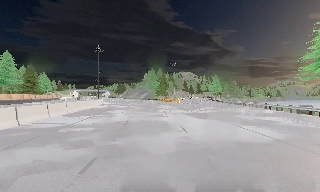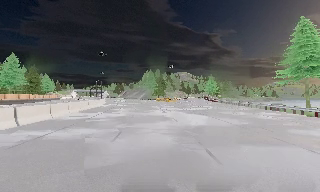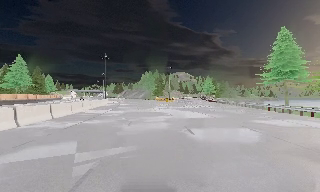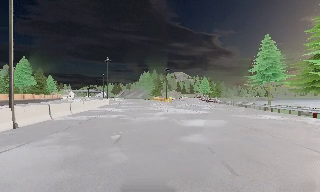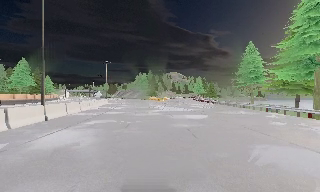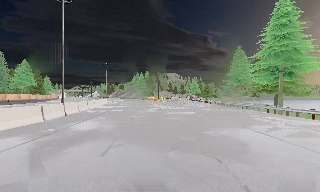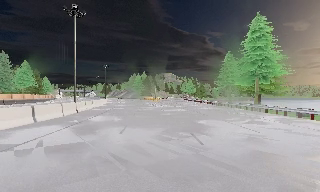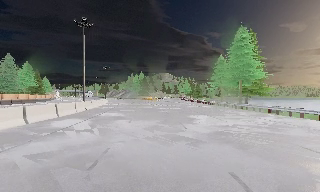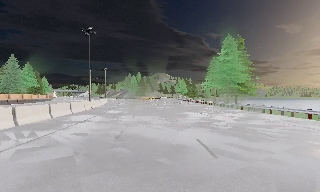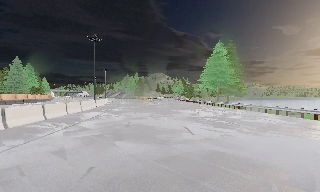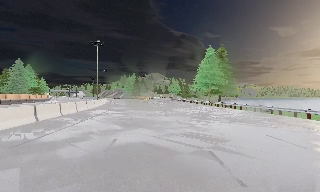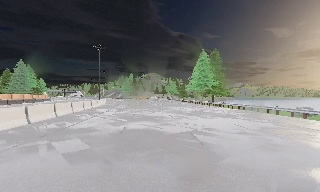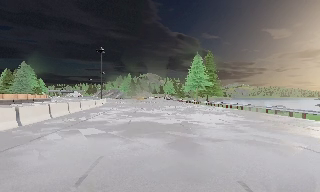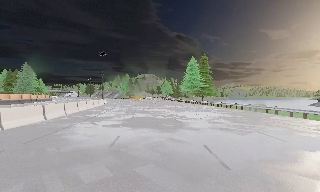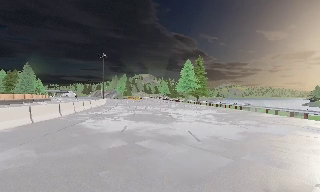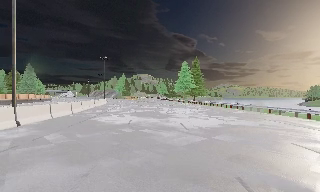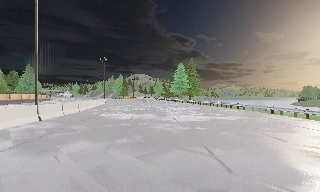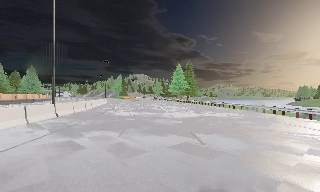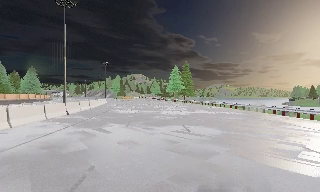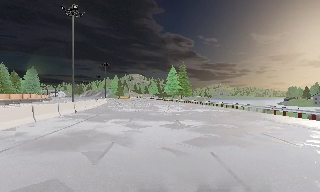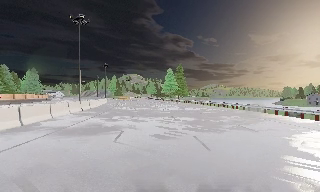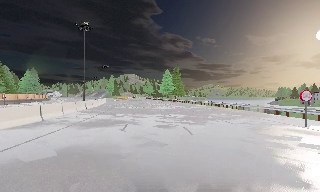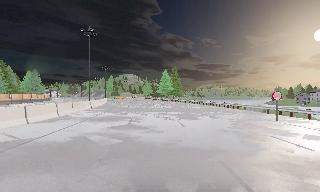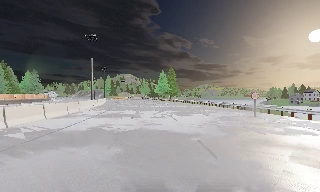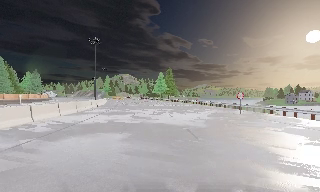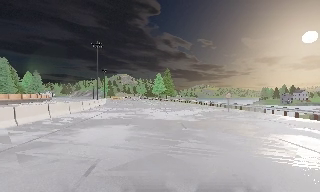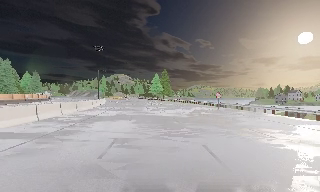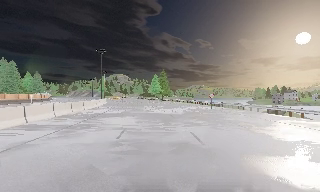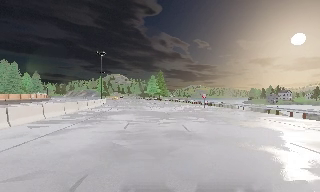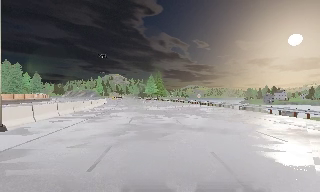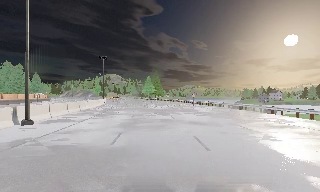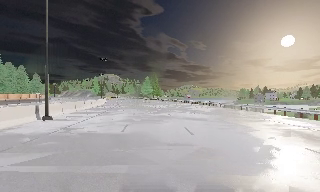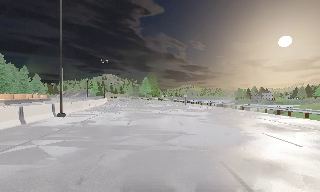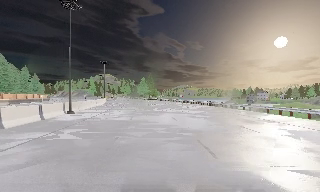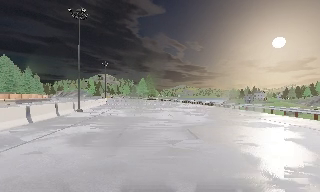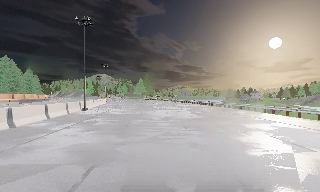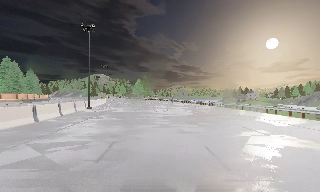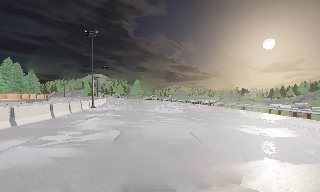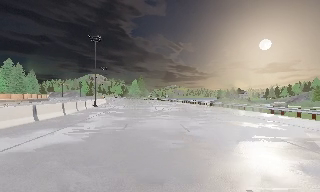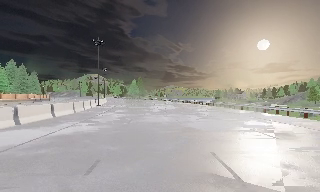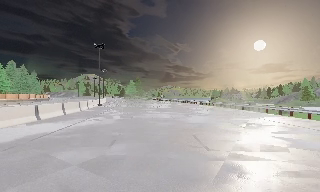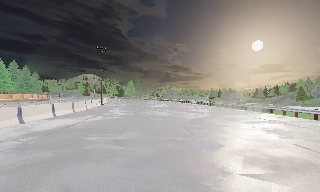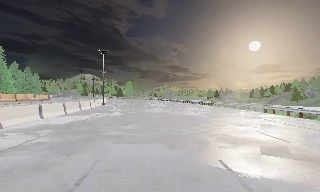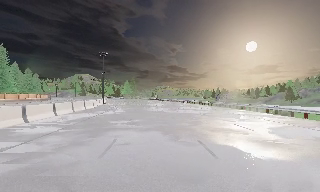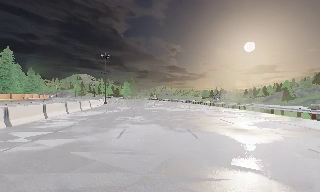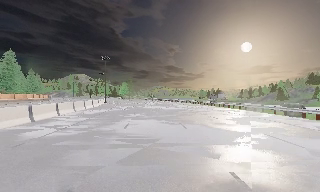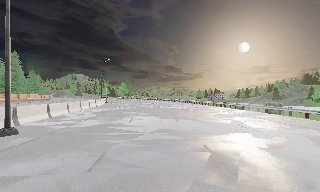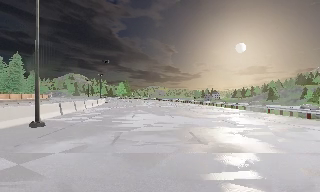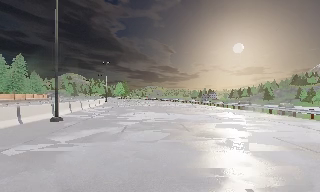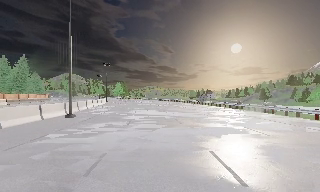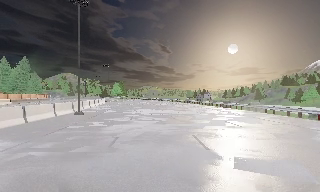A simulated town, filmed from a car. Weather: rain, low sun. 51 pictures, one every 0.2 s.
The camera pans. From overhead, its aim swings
clockwise.
The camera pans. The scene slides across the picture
to the left.
0.0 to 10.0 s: The camera pans to its right, which is clockwise from overhead, by about 40 degrees. It travels backward, about 120 m.
The film runs backward here.
